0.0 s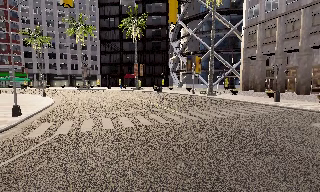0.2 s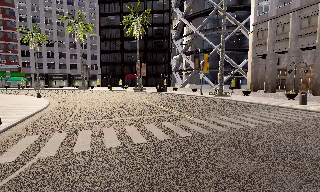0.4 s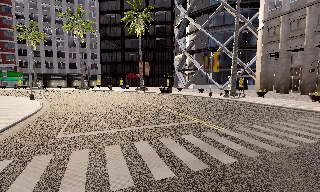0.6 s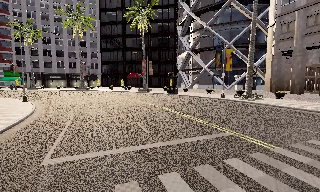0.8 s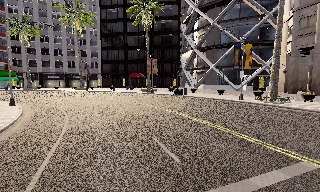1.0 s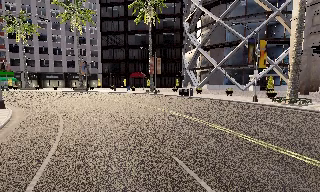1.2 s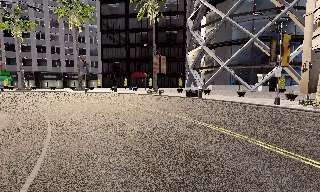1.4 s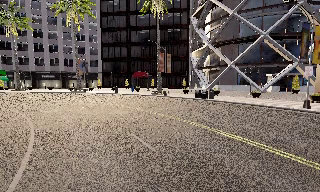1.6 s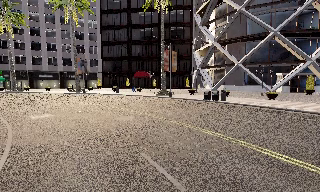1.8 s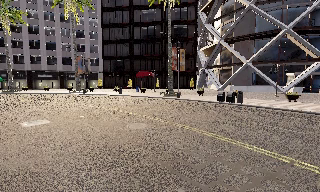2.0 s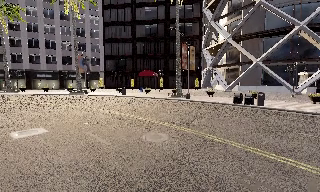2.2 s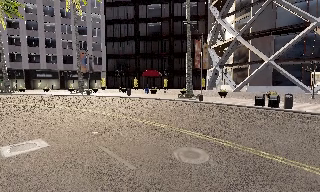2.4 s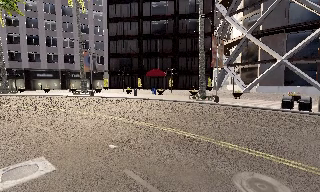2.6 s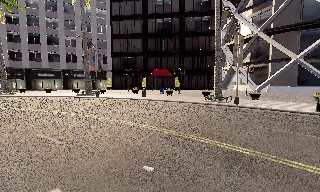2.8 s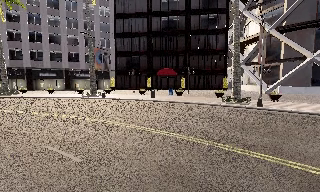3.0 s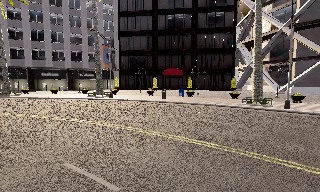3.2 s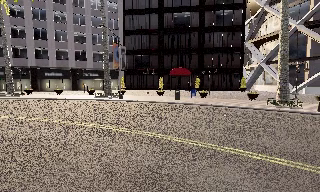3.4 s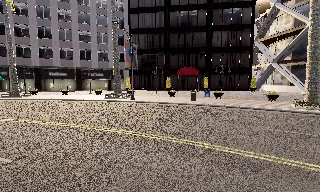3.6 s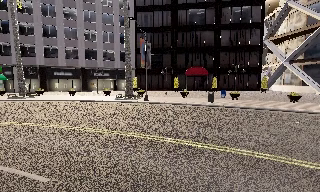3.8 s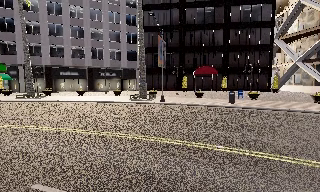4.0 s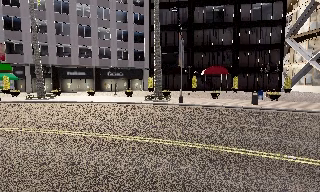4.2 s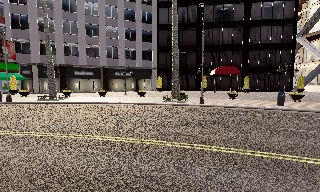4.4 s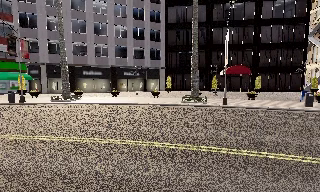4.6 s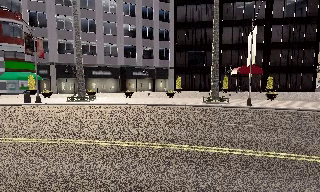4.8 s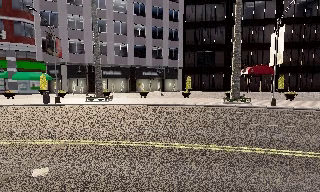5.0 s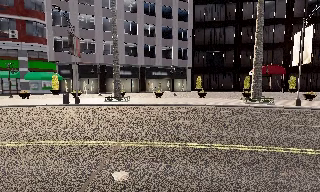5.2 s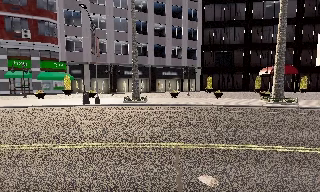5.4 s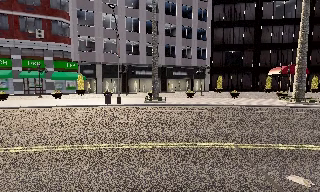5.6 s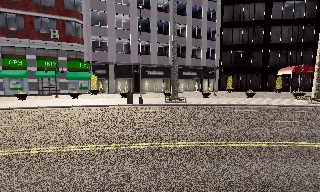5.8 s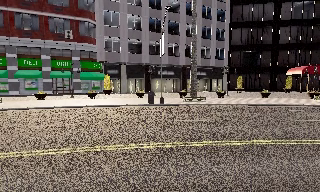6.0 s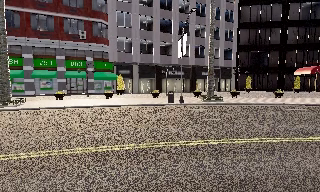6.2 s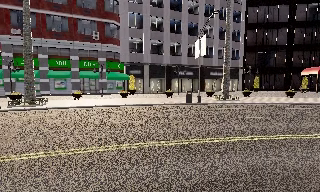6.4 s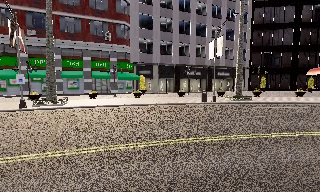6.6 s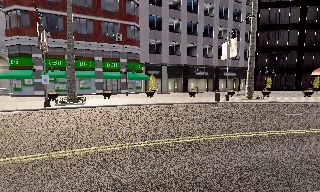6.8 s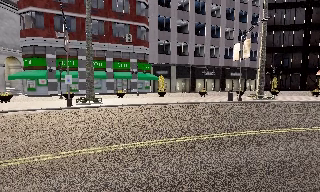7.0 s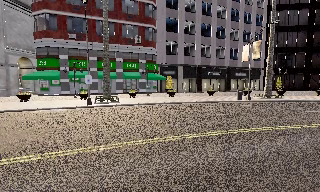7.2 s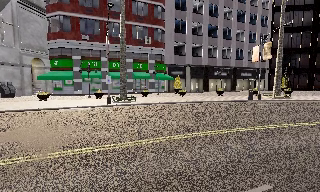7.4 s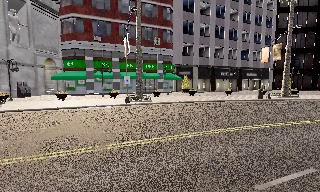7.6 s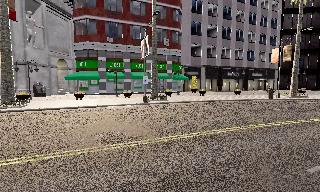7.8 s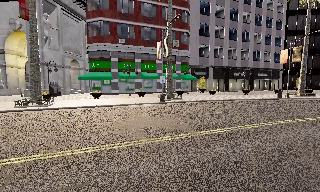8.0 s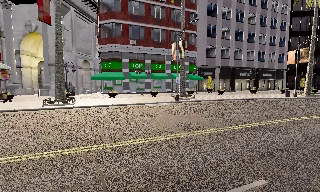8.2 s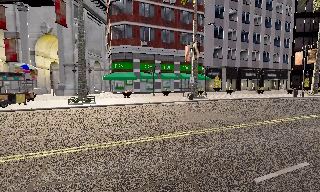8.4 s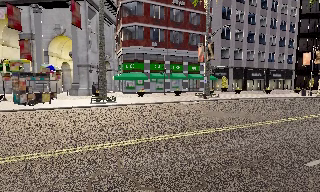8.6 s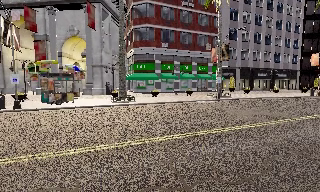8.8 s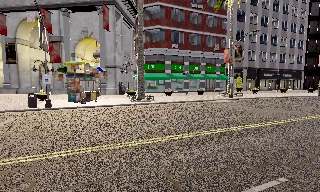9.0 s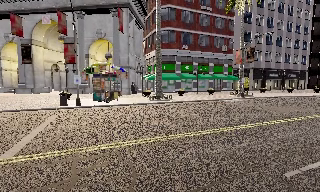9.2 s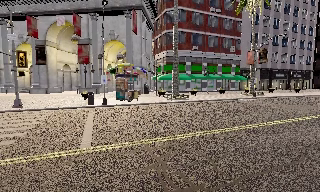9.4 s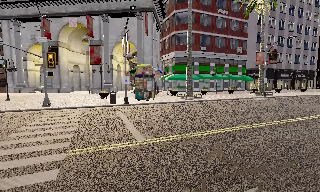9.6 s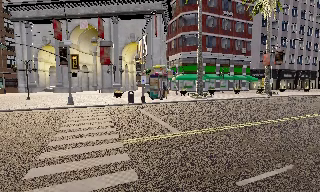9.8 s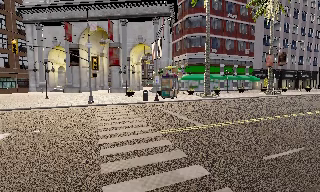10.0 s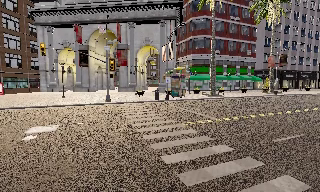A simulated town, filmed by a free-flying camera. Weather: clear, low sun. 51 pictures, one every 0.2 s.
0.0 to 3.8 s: The camera travels forward and to its left, about 40 m, so what stands in front looms larger.
3.8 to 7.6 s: The camera travels to its left, about 35 m, so close, fixed things drift to the right.
7.6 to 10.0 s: The camera travels to its left and backward, about 25 m, so close, fixed things drift to the right.
The film runs backward here.
